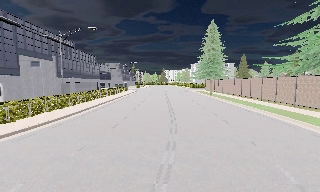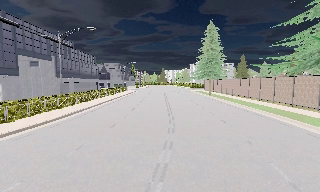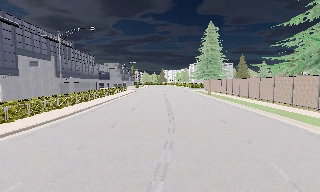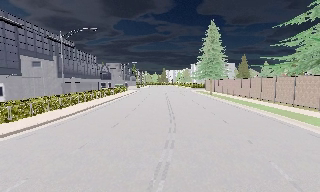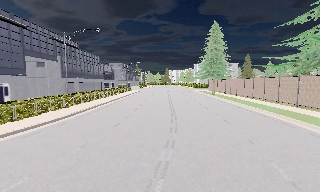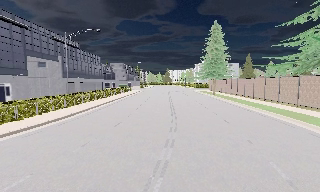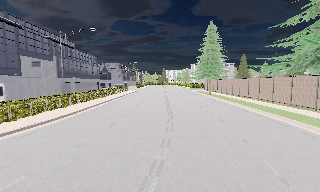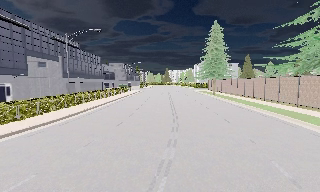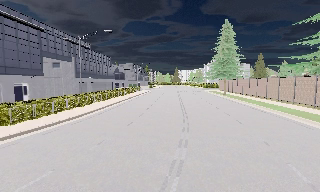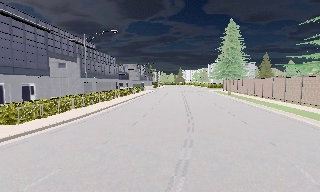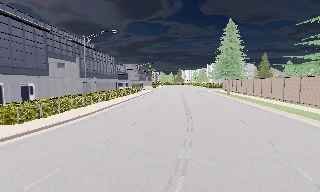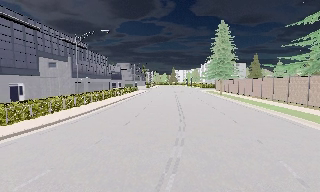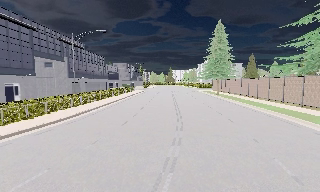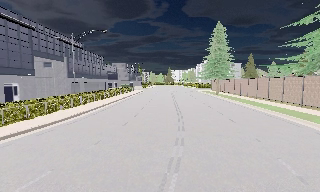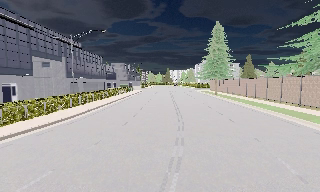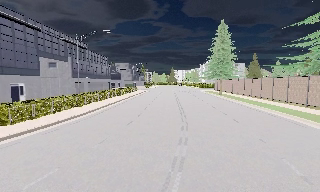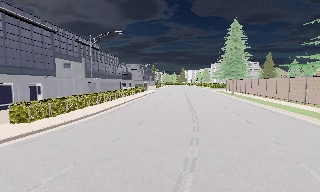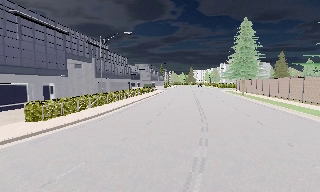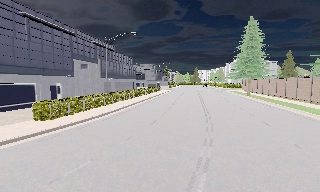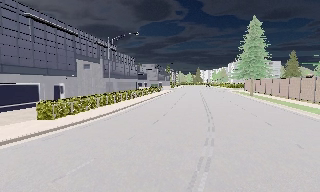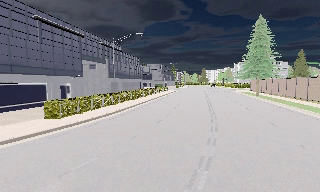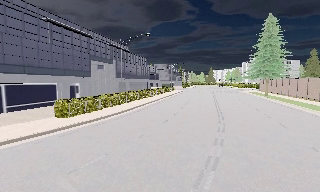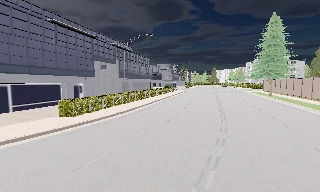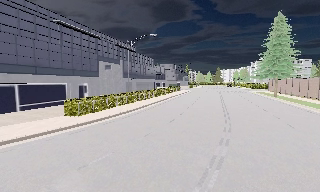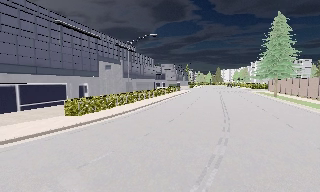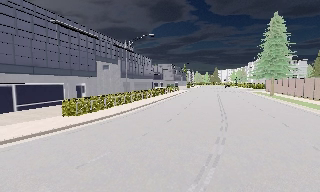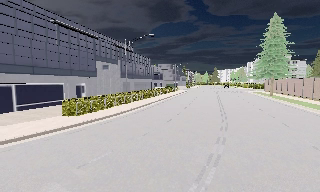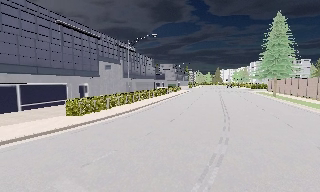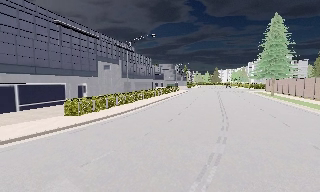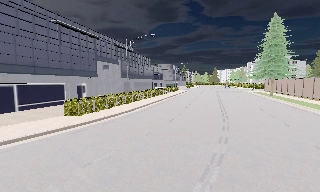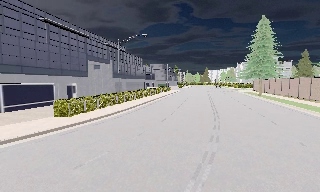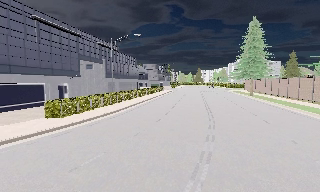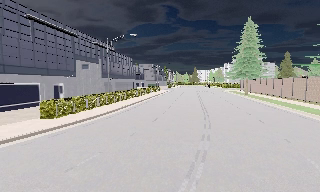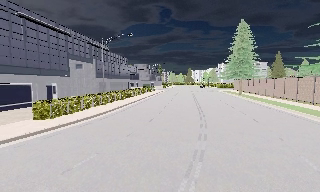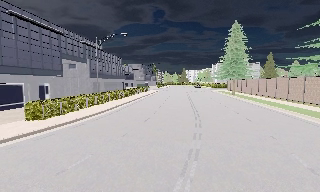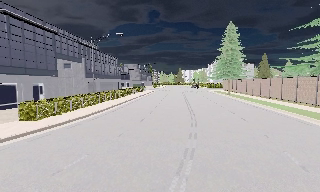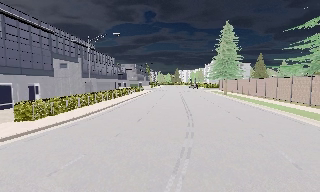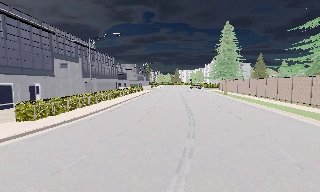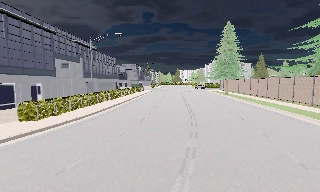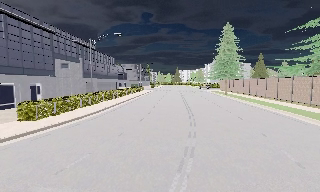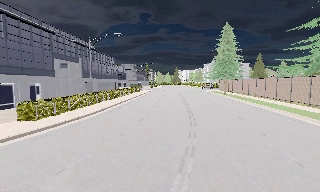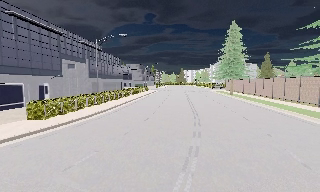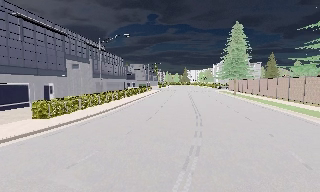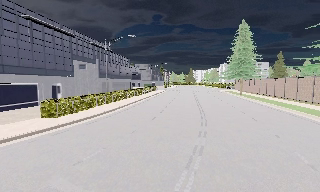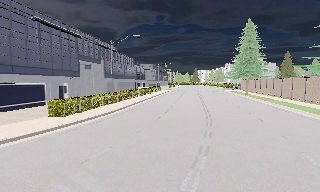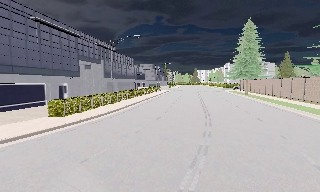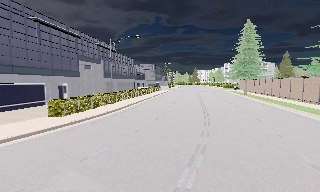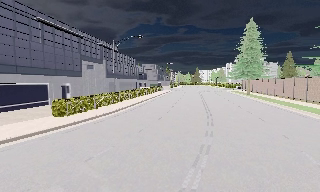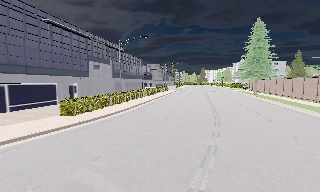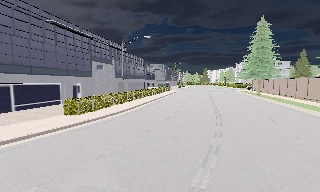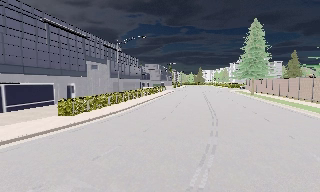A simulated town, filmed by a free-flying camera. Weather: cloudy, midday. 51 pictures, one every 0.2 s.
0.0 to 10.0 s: The camera swings to its left by about 15 degrees, and the scene slides to the right. It travels backward and to its left, about 2 m, so what stands in front gets smaller.
The film runs backward here.
